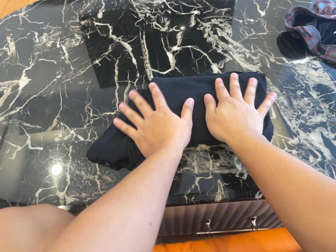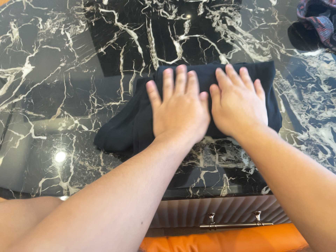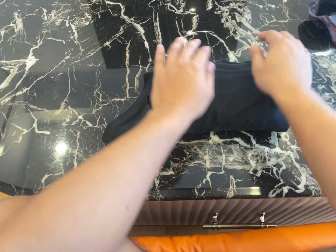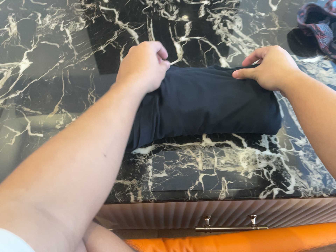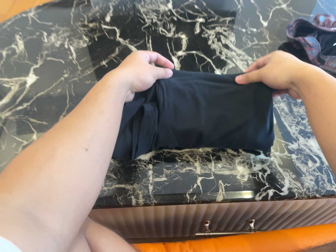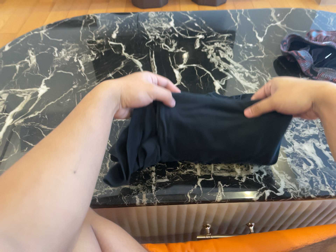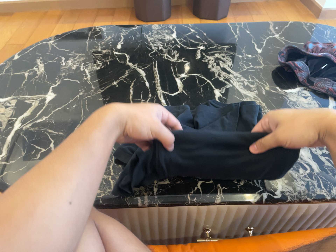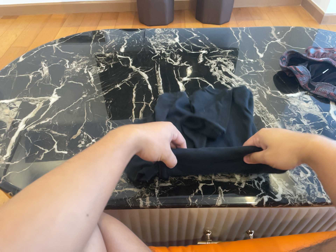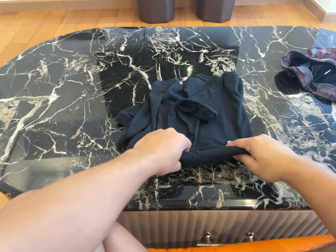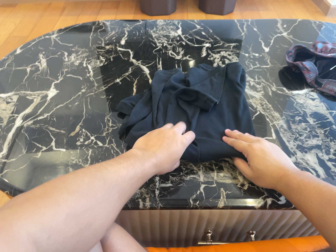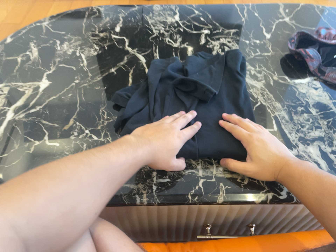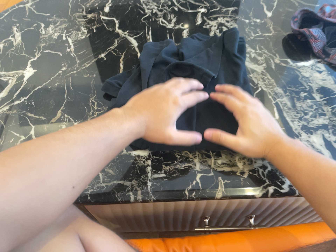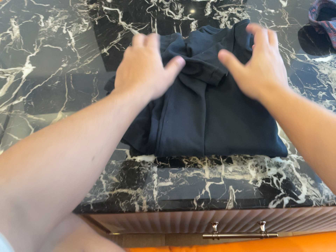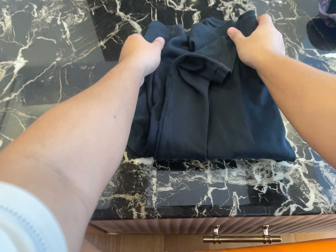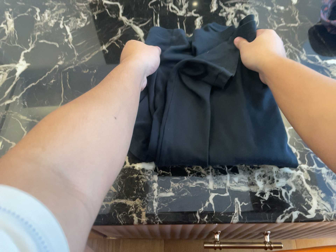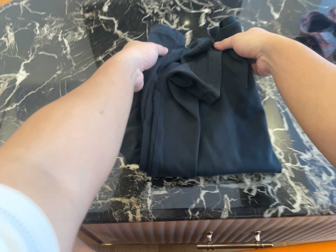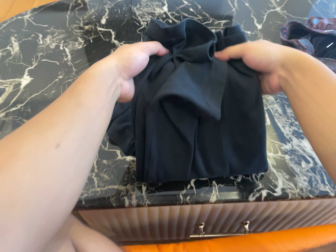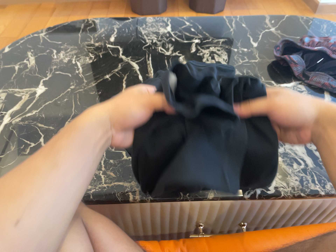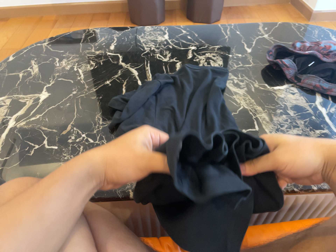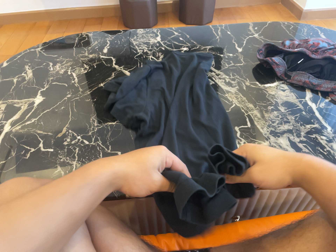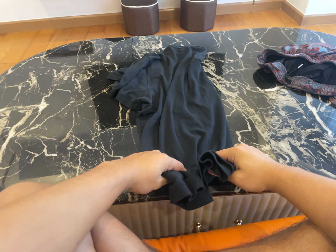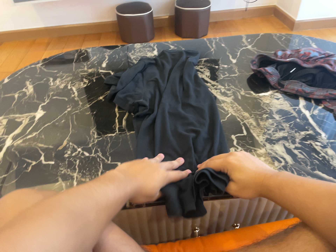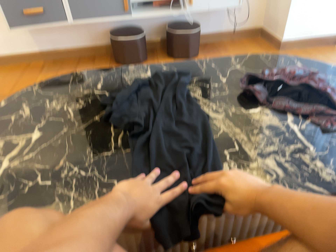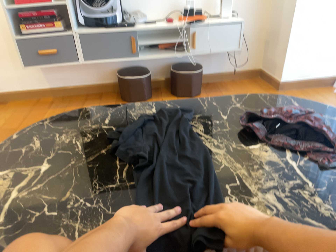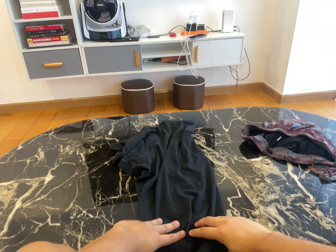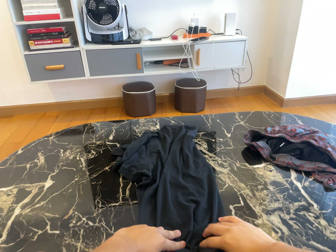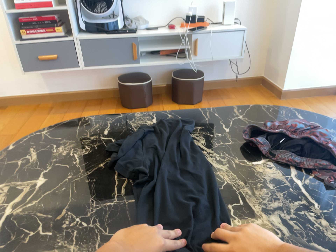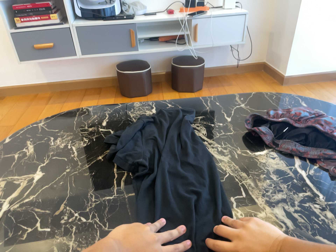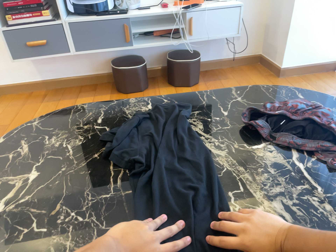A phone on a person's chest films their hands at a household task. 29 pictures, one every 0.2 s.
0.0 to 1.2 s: The camera travels backward and toward the bottom of its view, about 9 cm, so what stands in front gets smaller. Its aim tips toward the top of its view by about 10 degrees.
1.2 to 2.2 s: The camera travels forward, about 8 cm, so what stands in front looms larger. Its aim tips toward the bottom of its view by about 10 degrees.
2.2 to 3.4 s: The camera travels backward, about 7 cm, so what stands in front gets smaller.
3.4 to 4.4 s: The camera travels backward, about 8 cm, so what stands in front gets smaller. Its aim tips toward the top of its view by about 10 degrees, and the scene shifts downward.
4.4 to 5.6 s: The camera shifts only a little, or ends up much as it began.
The film runs backward here.
